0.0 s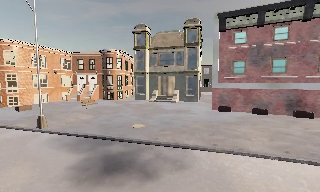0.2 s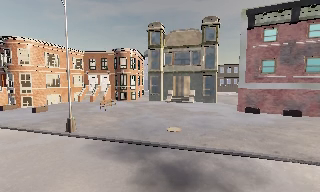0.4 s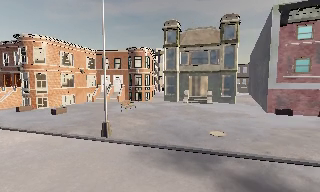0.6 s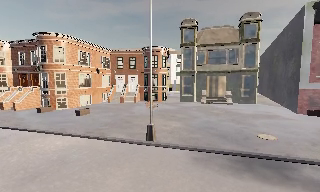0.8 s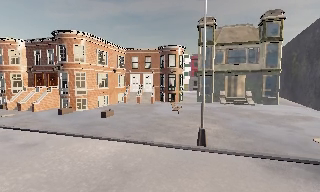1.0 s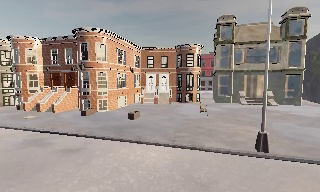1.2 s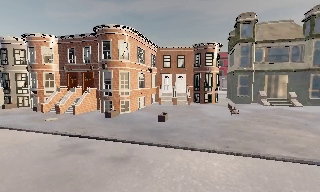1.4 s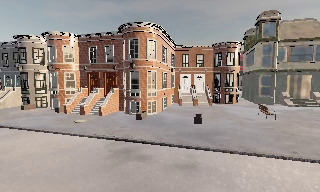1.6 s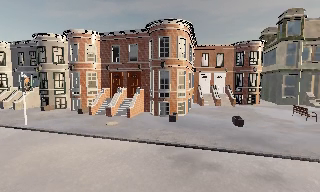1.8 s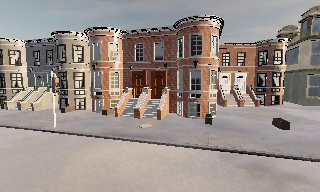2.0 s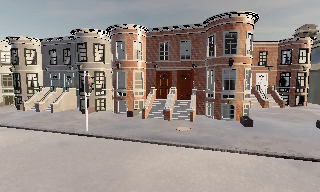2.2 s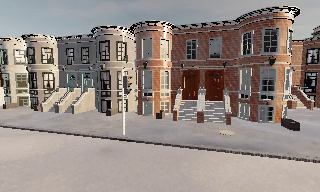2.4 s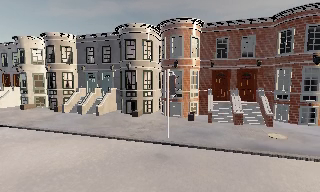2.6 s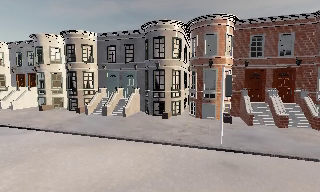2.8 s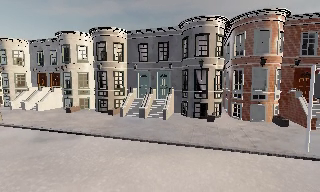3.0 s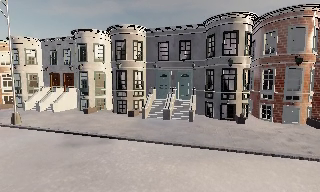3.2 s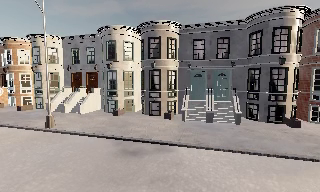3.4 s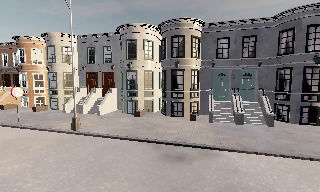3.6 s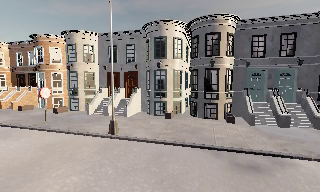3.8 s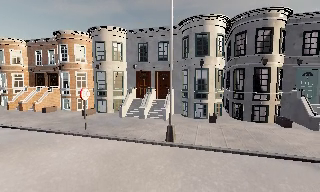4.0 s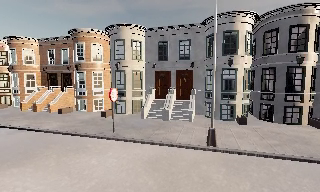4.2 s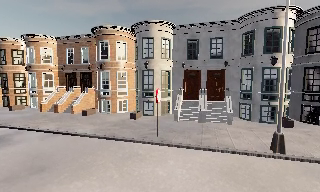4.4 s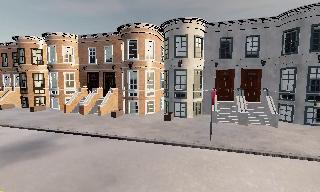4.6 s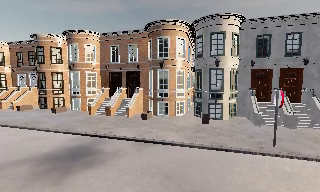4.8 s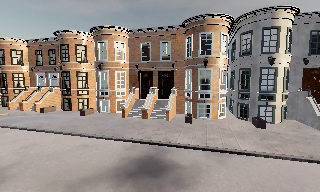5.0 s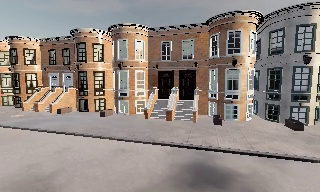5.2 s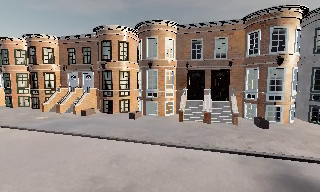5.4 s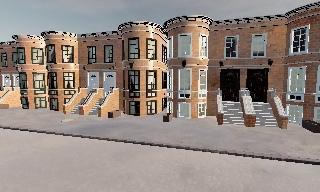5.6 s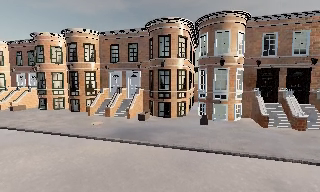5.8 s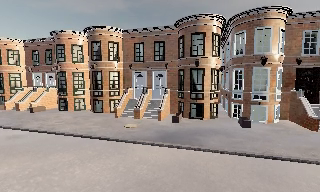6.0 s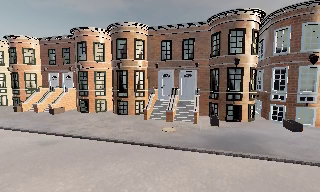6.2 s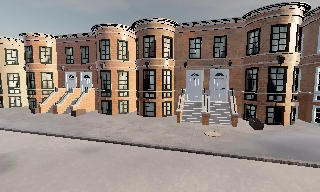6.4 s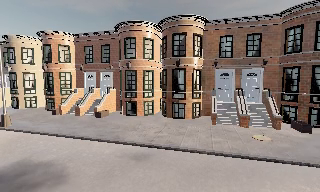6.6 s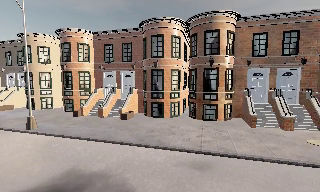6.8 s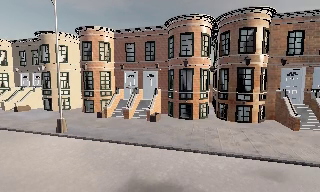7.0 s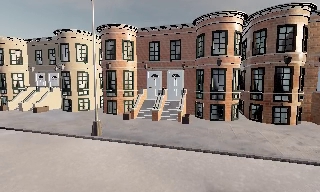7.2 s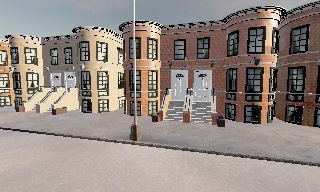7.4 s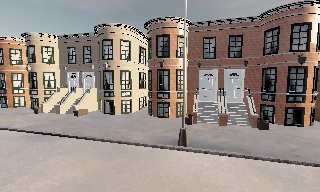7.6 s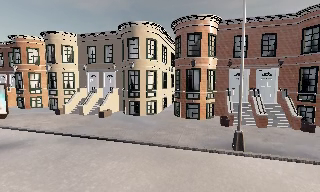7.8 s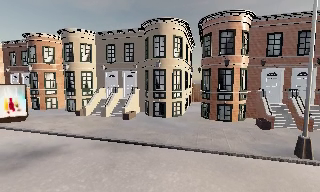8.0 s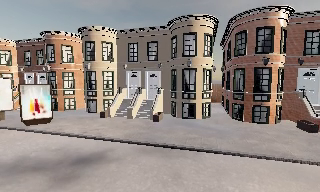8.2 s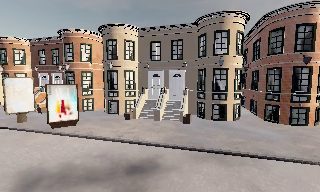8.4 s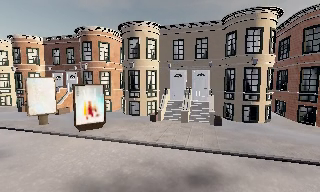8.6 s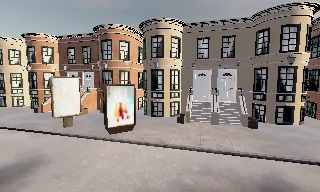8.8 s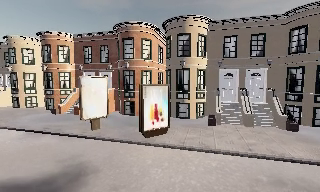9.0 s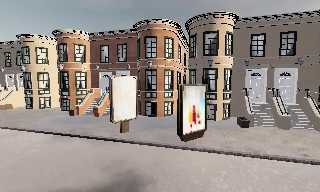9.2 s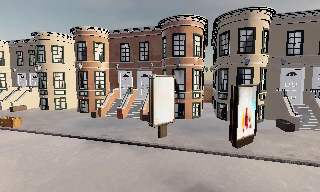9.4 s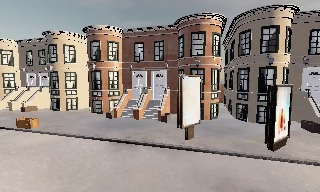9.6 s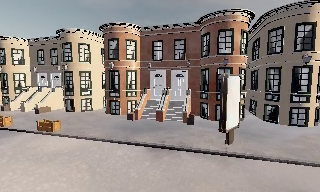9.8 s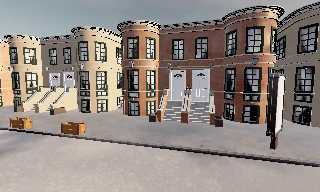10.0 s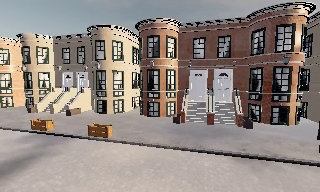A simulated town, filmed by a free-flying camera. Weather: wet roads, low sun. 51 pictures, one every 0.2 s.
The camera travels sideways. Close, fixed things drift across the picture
to the right.
0.0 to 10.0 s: The camera travels to its left, about 105 m, so close, fixed things drift to the right.
The film runs backward here.
